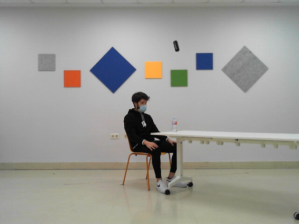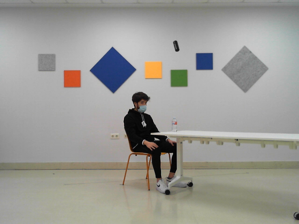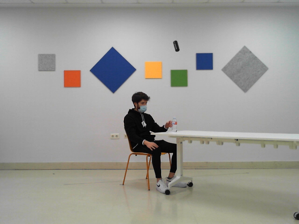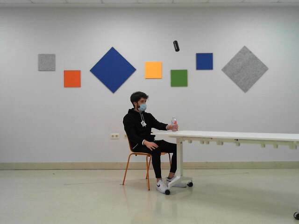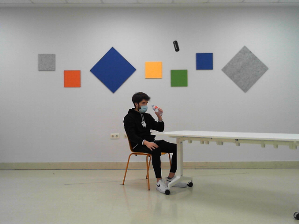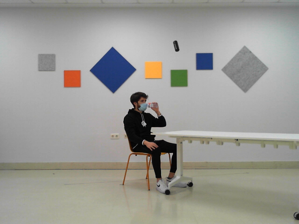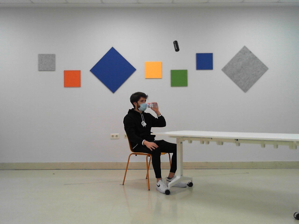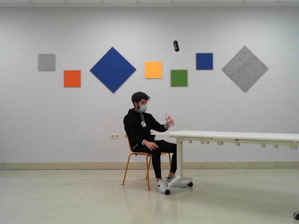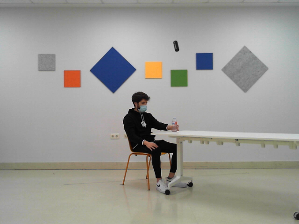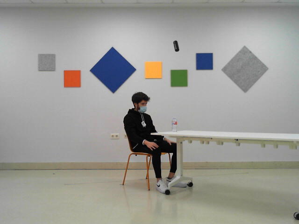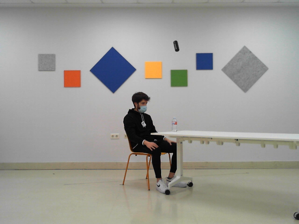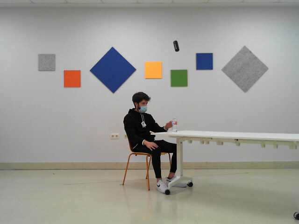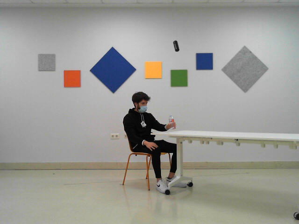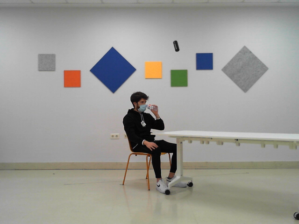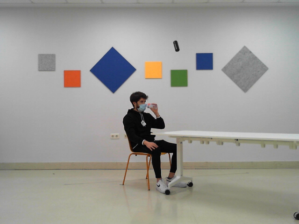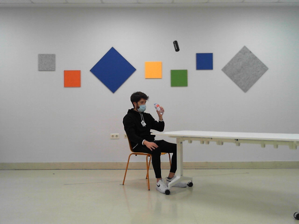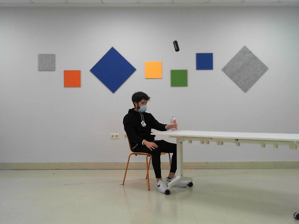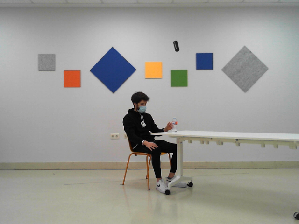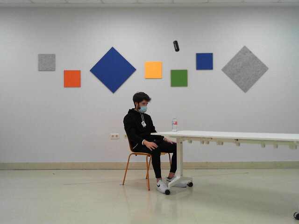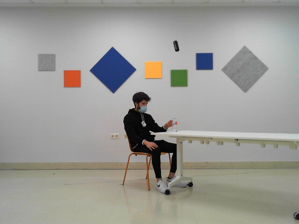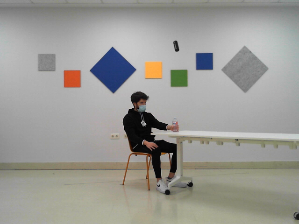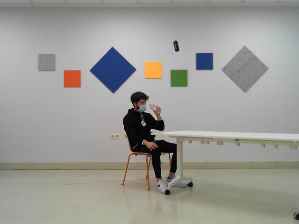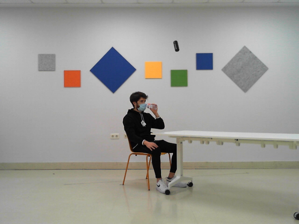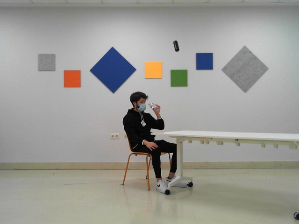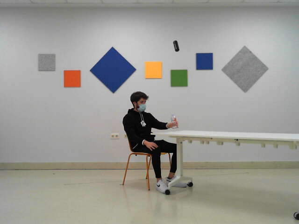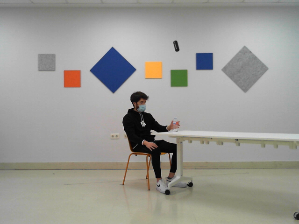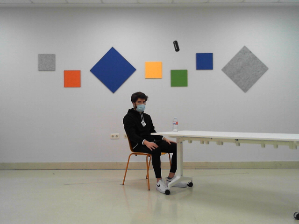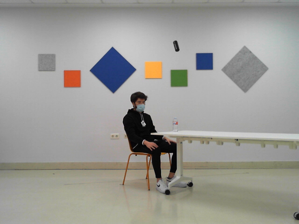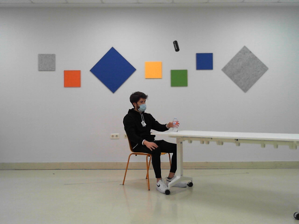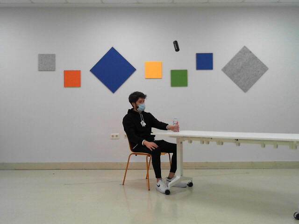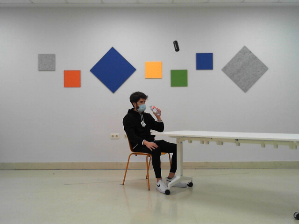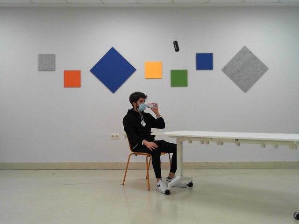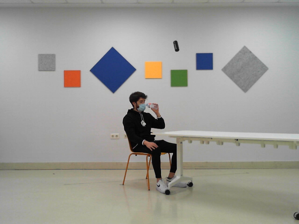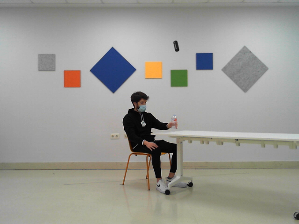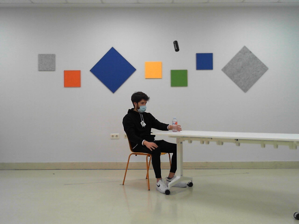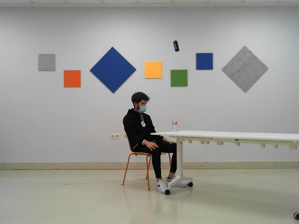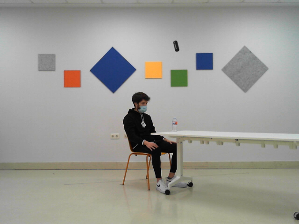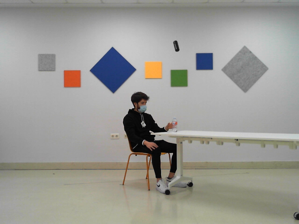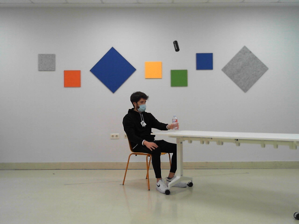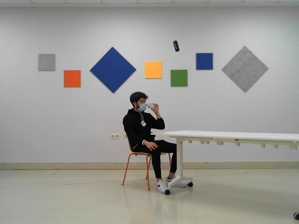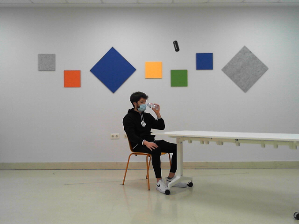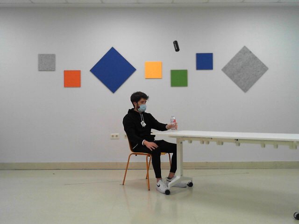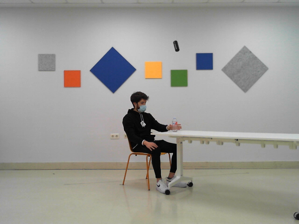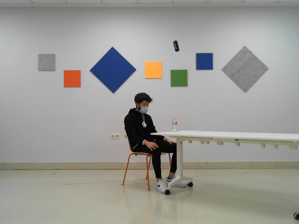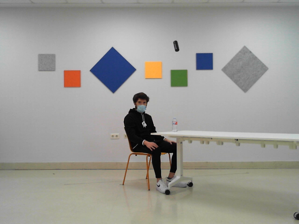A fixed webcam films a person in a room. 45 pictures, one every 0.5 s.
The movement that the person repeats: Drink from a bottle, left hand.
